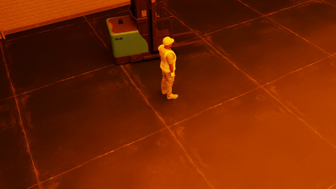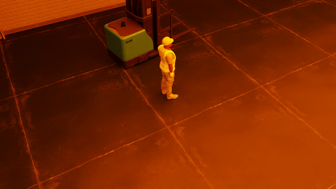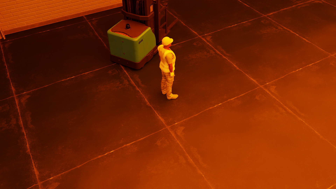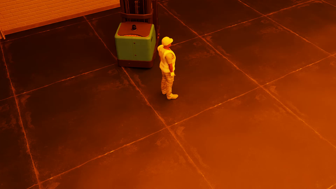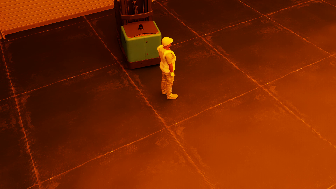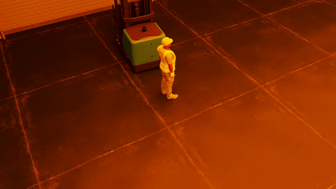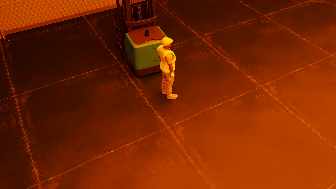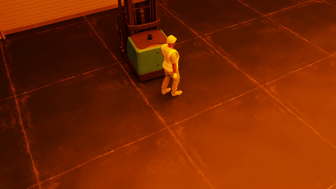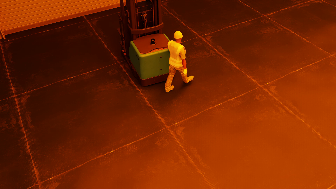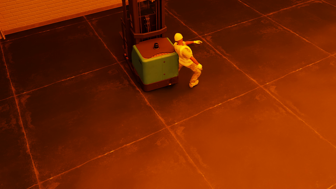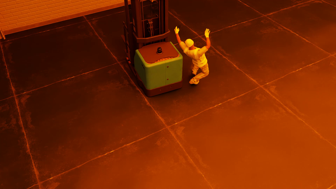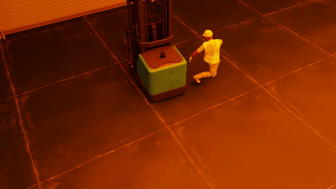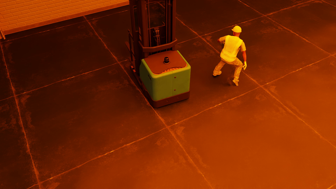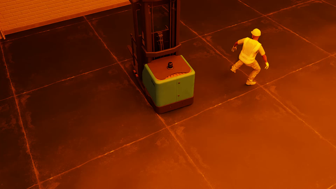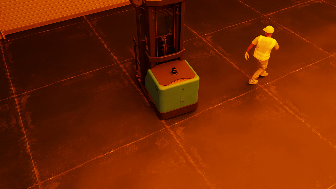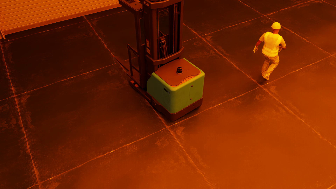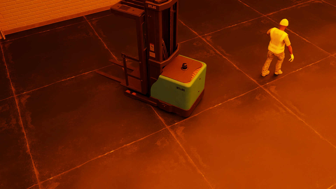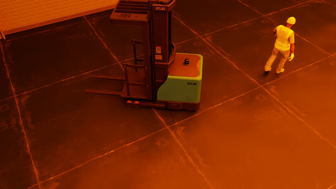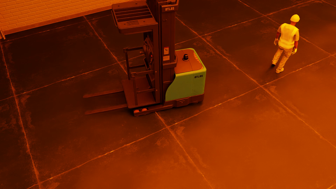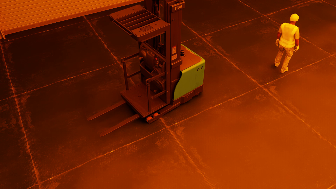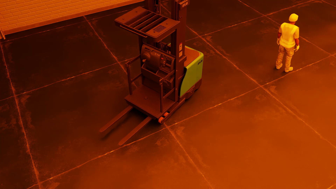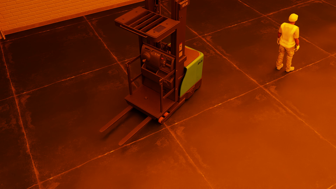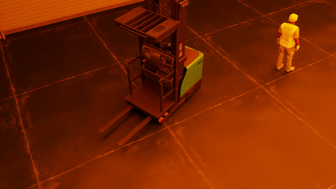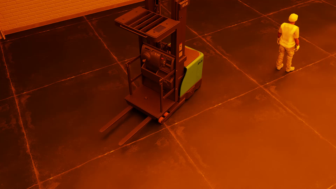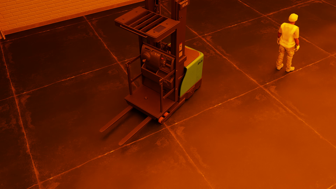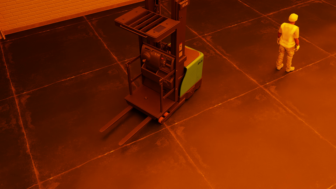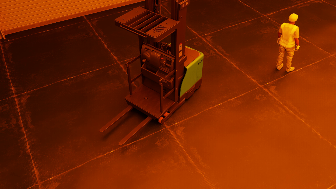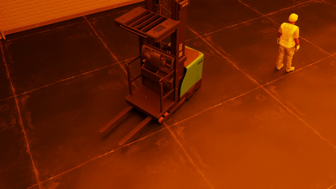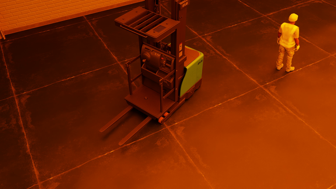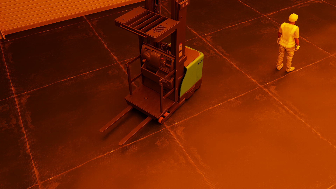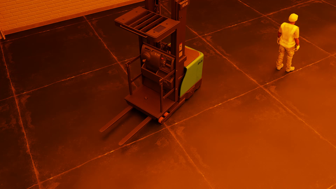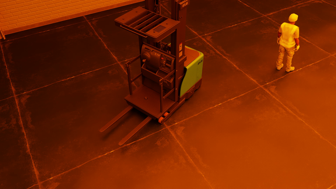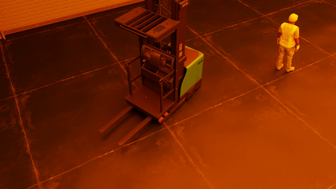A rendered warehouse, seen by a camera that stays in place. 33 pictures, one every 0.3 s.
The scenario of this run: Near miss between a forklift and a person.
